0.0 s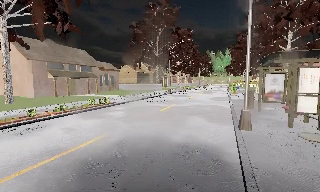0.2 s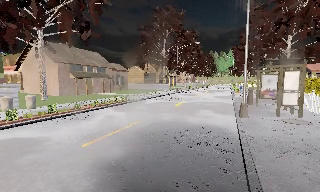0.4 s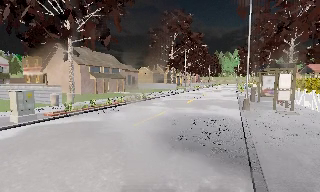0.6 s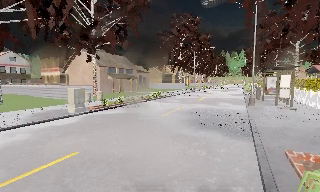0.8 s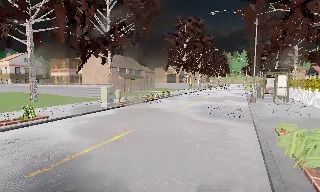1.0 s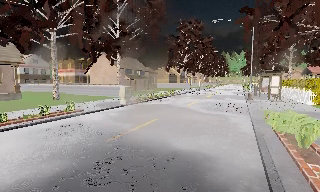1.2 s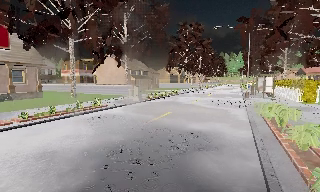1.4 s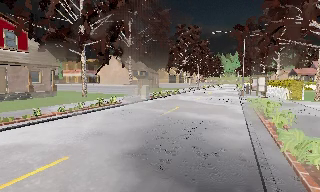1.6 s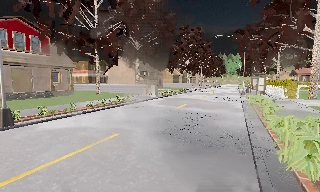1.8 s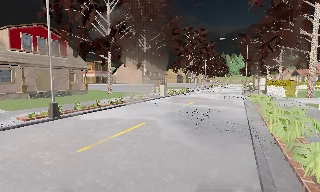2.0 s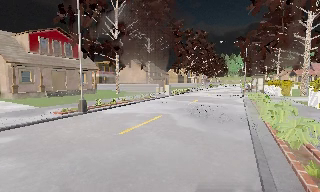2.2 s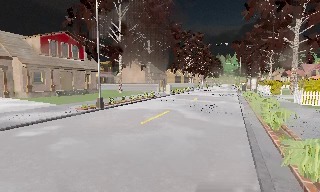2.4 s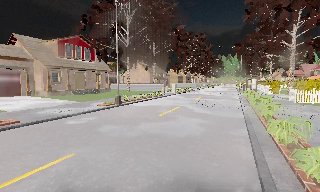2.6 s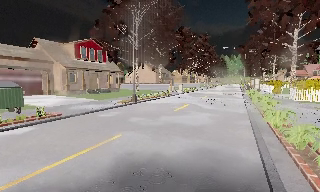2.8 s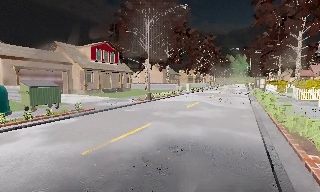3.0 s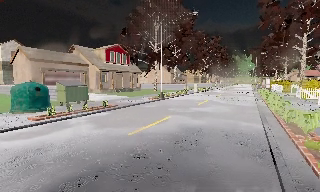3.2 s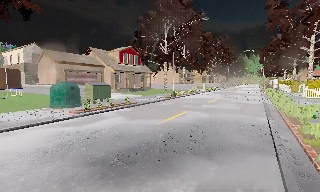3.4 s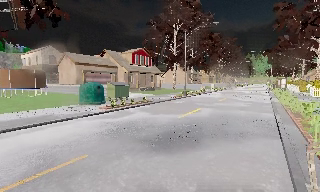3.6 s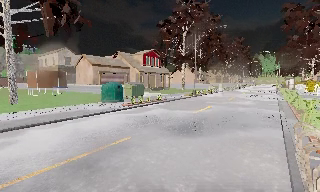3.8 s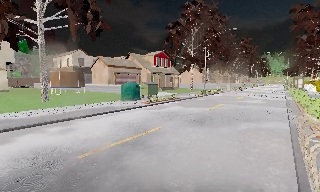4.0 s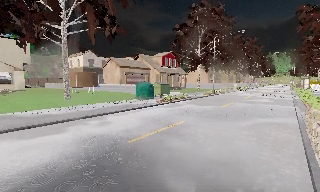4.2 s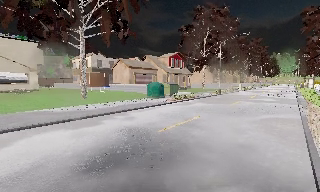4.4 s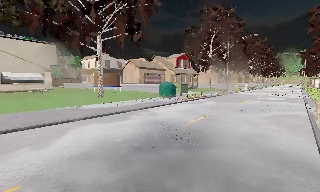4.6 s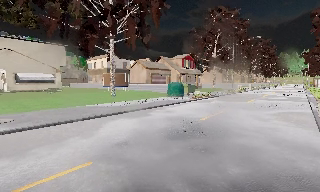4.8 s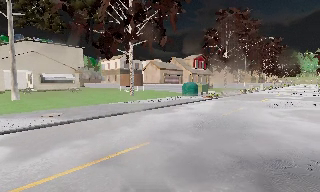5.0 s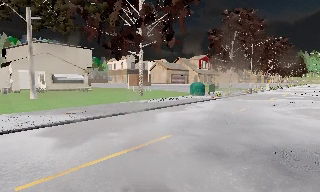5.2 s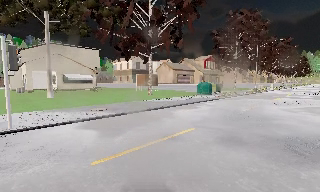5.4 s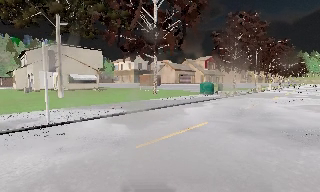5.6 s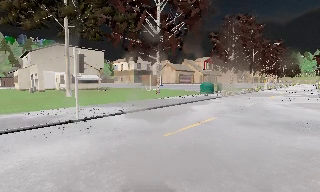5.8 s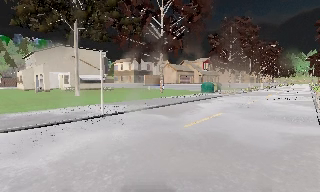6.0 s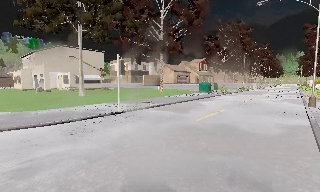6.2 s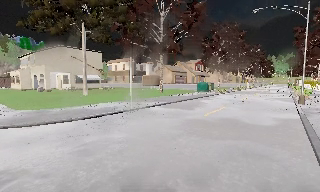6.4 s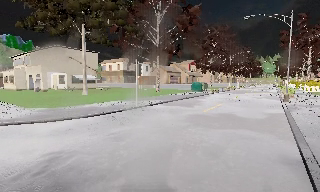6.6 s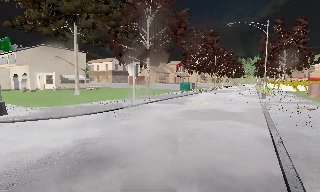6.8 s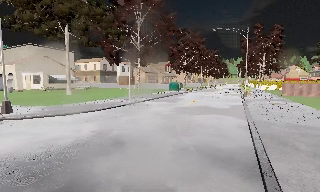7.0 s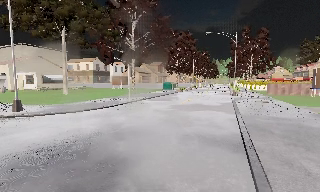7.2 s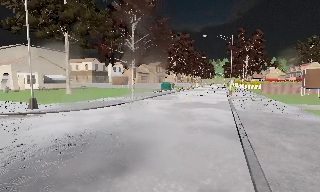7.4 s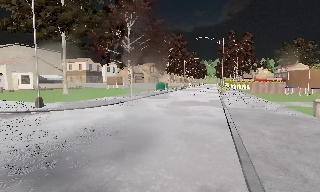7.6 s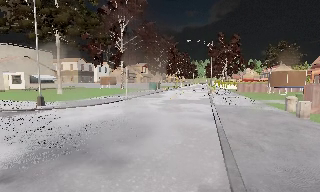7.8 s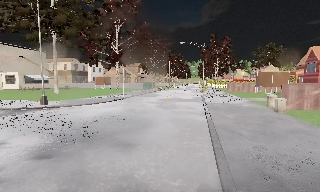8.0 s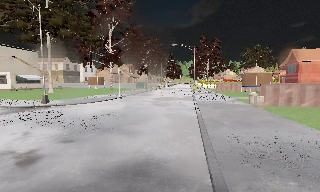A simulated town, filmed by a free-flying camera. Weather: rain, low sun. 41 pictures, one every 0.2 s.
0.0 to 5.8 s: The scene slides to the right, as the camera pans about 20 degrees to its left. It travels backward and to its left, about 45 m, so what stands in front gets smaller.
5.8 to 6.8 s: The camera pans to its right, which is clockwise from overhead, by about 15 degrees. It travels backward and to its left, about 6 m, so what stands in front gets smaller.
6.8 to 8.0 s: The camera pans to its right, which is clockwise from overhead, by about 15 degrees. It travels backward, about 7 m, so what stands in front gets smaller.
The film runs backward here.
